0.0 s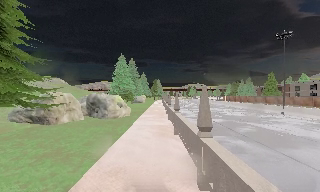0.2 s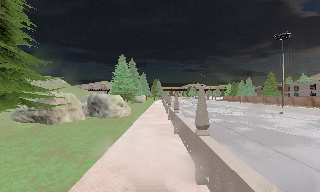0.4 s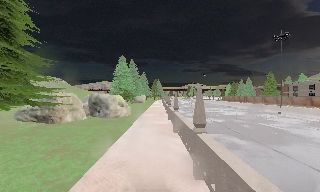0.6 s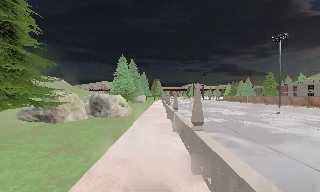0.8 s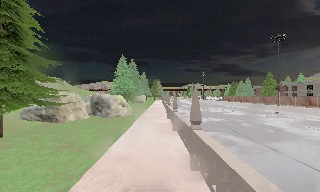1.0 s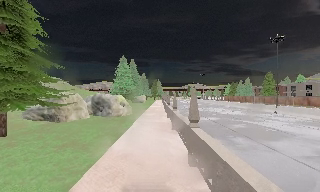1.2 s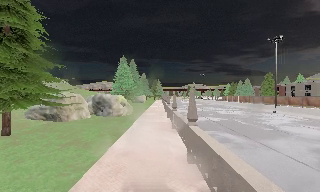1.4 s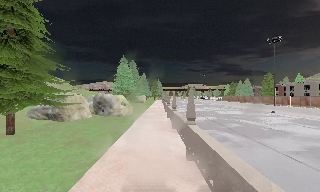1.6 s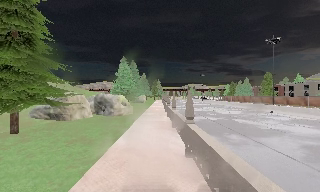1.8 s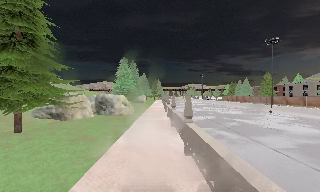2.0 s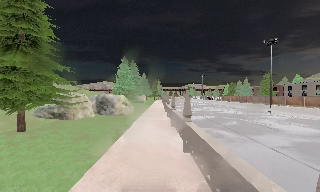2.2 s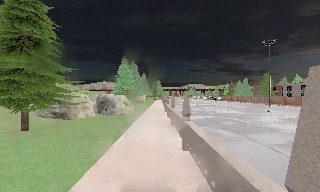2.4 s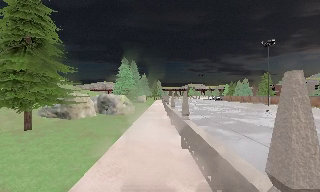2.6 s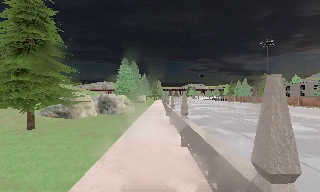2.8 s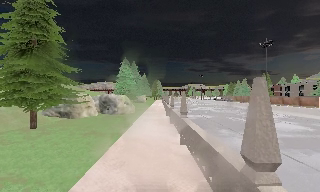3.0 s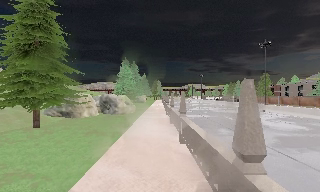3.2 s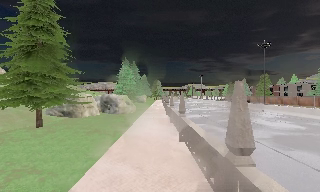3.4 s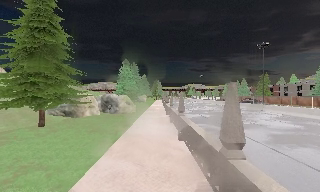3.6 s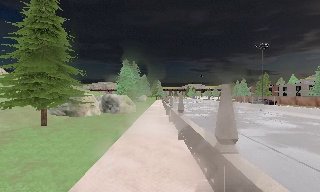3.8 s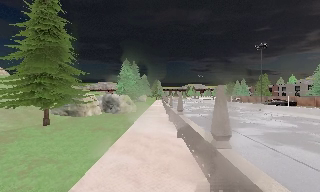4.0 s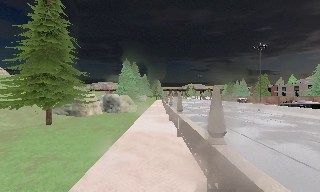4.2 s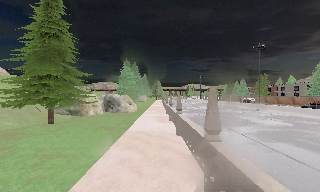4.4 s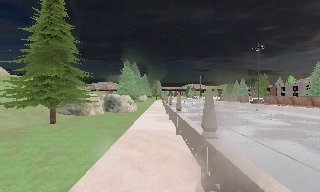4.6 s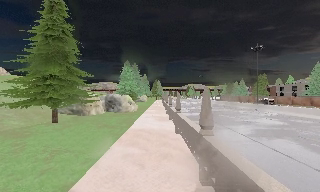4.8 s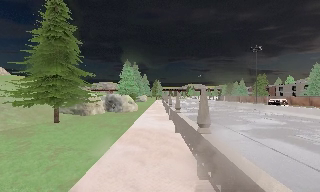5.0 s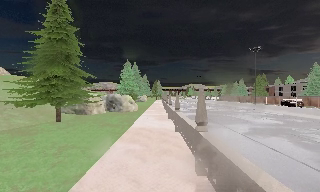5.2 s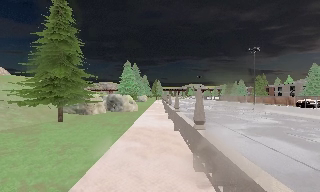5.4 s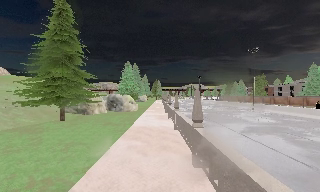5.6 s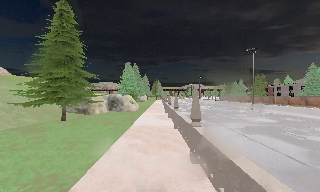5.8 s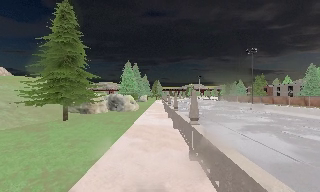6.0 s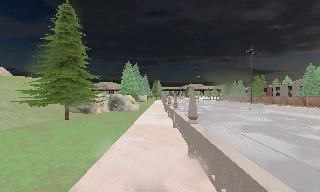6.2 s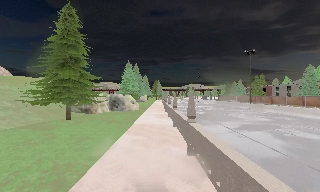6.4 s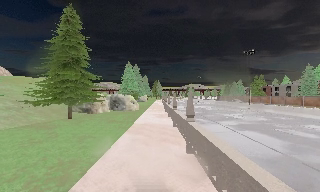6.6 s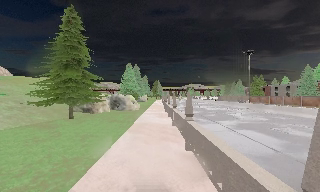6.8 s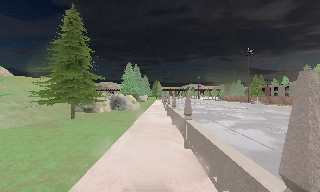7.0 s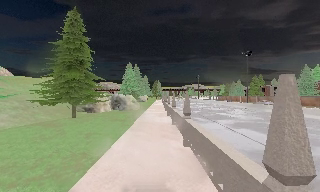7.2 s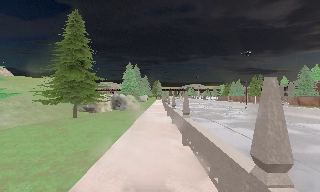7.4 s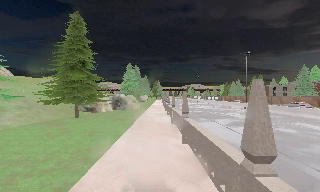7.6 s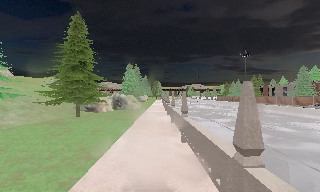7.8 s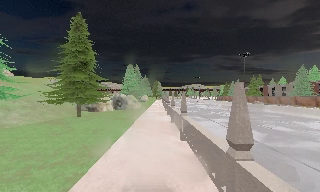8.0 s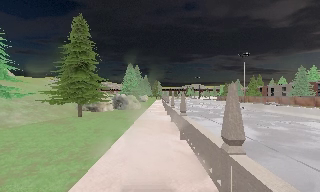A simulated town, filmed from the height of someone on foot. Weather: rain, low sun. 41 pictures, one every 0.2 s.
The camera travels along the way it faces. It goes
backward.
0.0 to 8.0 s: The camera travels backward, about 11 m, so what stands in front gets smaller.
The film runs backward here.
